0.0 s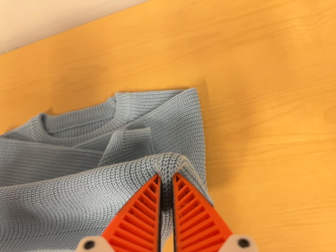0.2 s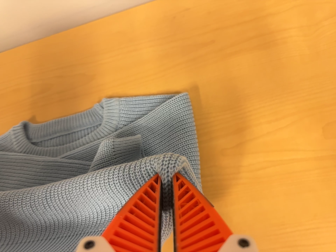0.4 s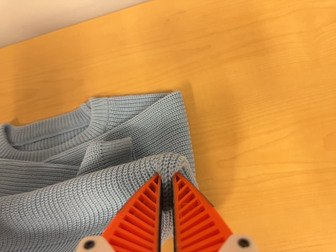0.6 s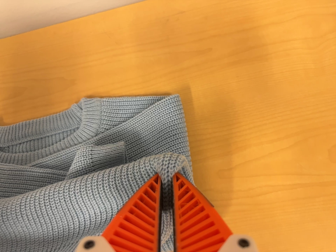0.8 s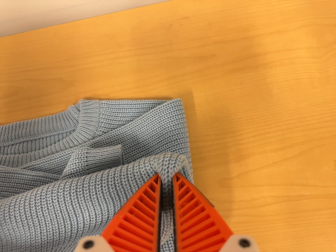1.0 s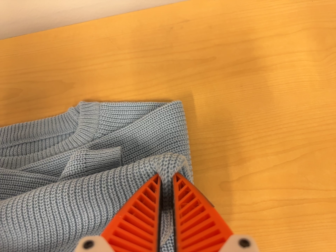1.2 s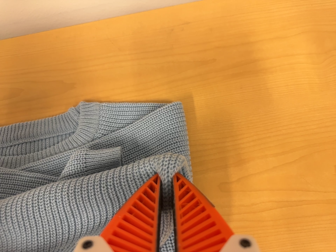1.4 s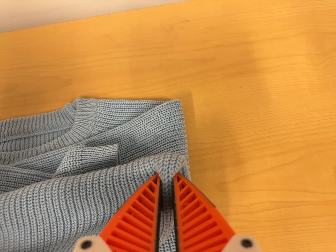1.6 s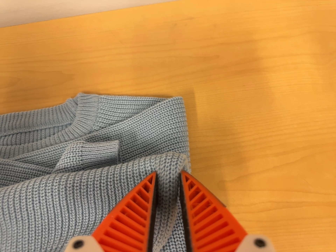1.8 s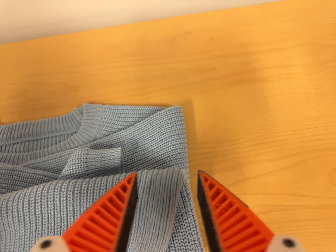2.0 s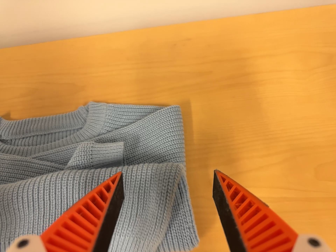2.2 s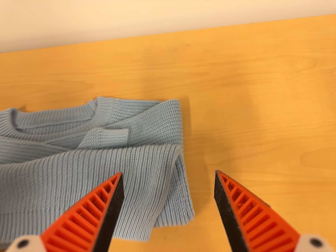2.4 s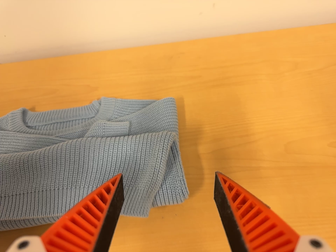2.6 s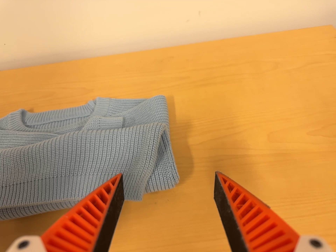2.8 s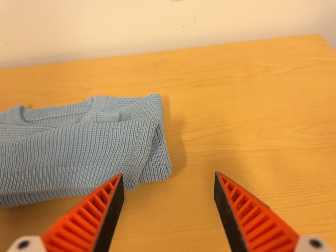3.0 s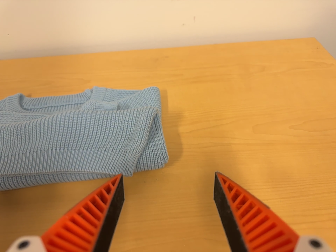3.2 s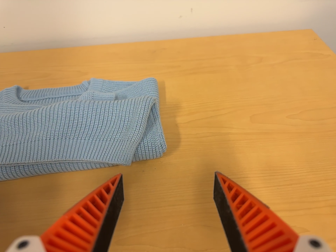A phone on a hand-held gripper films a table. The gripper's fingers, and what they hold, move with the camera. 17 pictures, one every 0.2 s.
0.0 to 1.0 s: The camera travels forward, about 8 cm, so what stands in front looms larger.
1.0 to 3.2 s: The camera travels toward the bottom of its view and backward, about 26 cm. Its aim tips toward the top of its view by about 20 degrees.
The film runs forward here.
